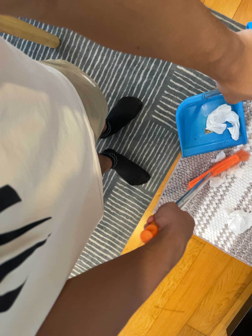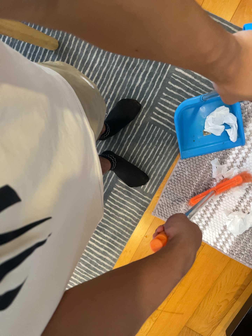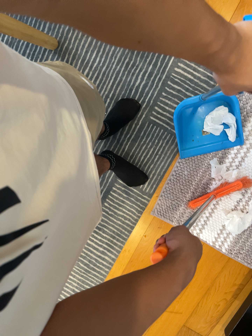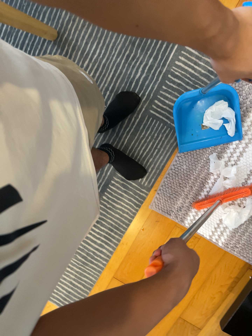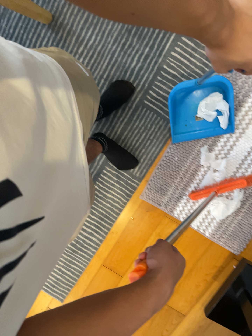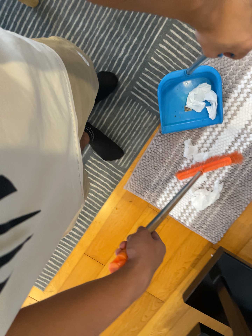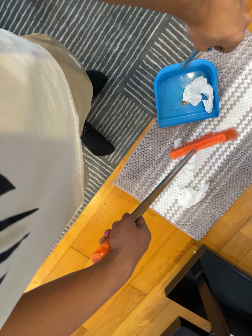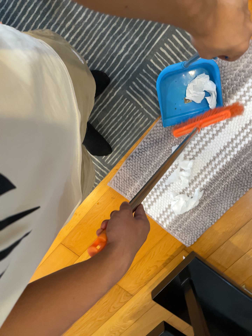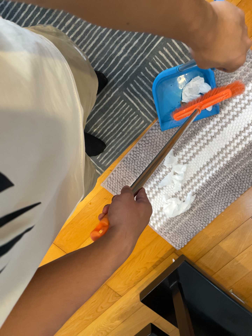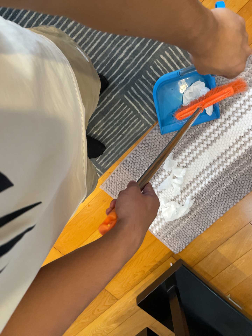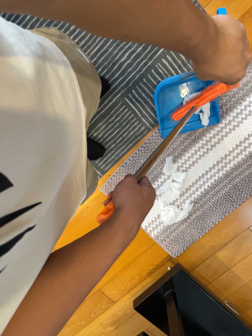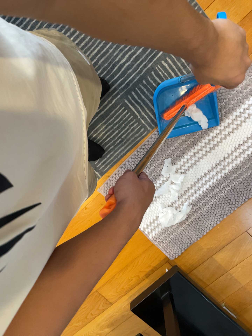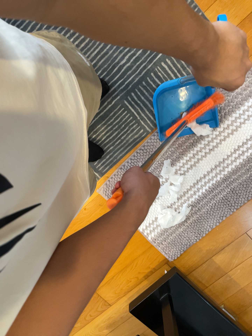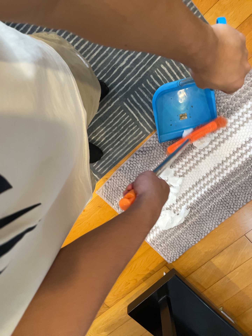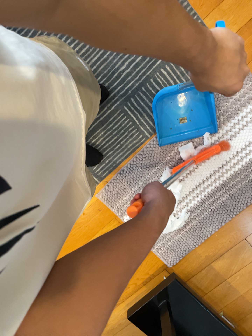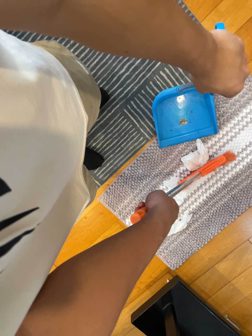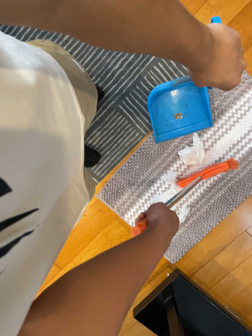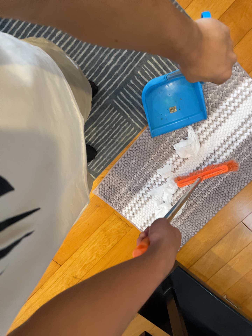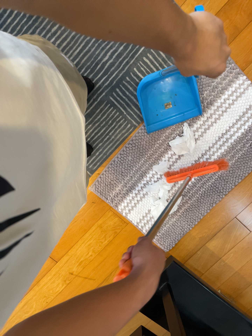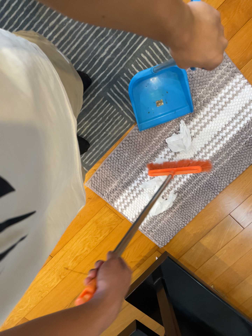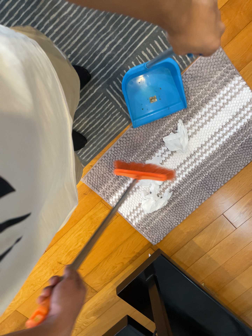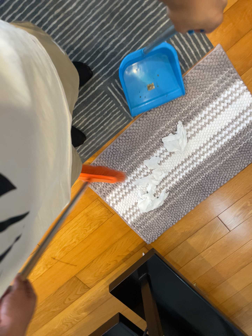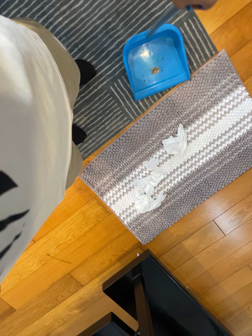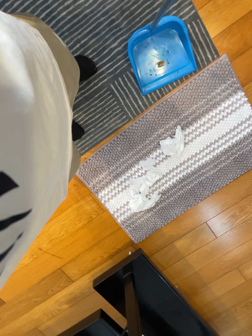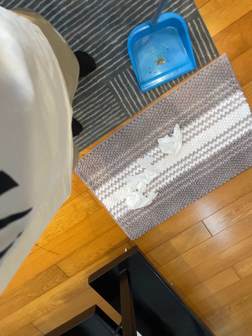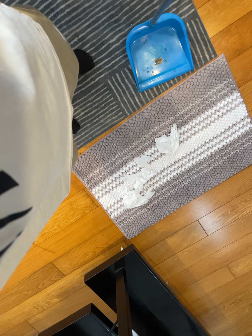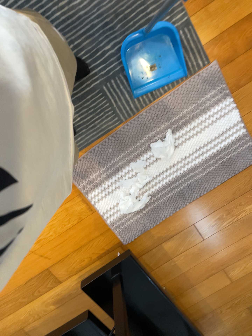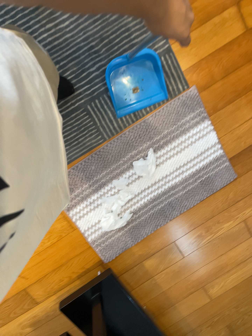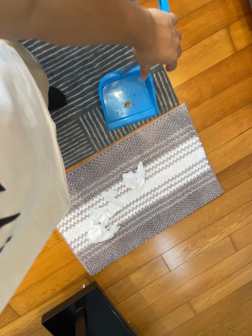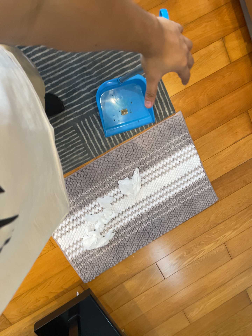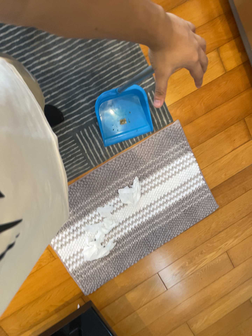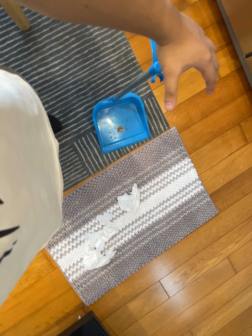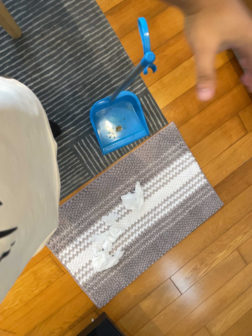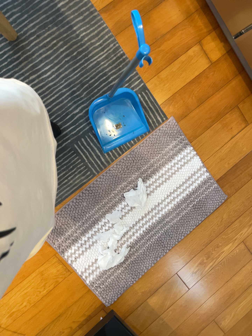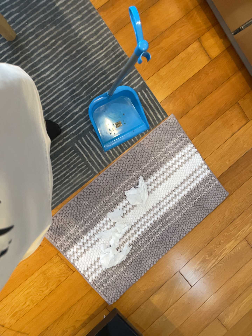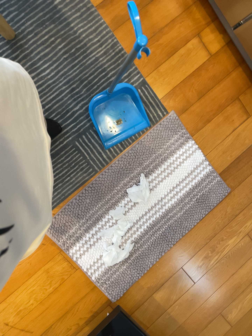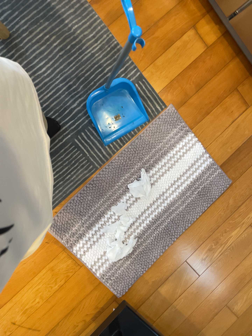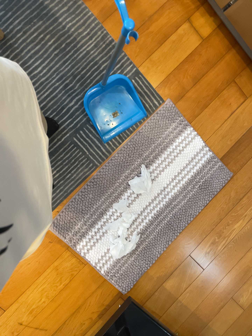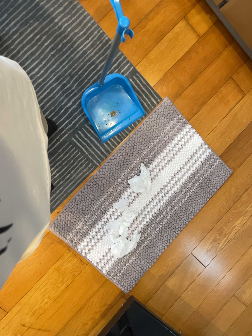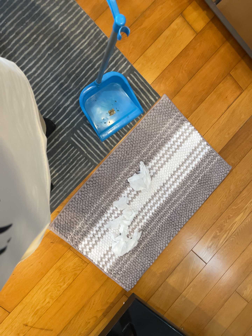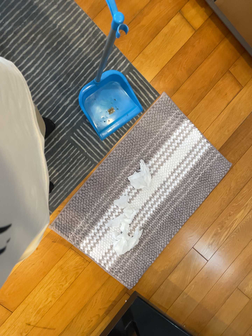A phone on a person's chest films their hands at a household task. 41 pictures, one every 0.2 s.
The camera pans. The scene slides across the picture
to the left.
0.0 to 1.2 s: The camera pans to its right by about 10 degrees. It travels to its left, about 7 cm.
1.2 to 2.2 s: The camera travels toward the top of its view, about 6 cm, so close, fixed things drift downward. It rolls about its line of sight by about 10 degrees, and the scene rotates clockwise.
2.2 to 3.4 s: The camera shifts only a little, or ends up much as it began.
3.4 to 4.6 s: The camera rolls about its line of sight by about 10 degrees, and the scene rotates clockwise.
4.6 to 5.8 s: The camera pans to its right by about 10 degrees.
5.8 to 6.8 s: The camera travels toward the bottom of its view, about 7 cm. It rolls about its line of sight by about 10 degrees, and the scene rotates counterclockwise.
6.8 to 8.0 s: The camera rolls about its line of sight by about 10 degrees, and the scene rotates counterclockwise.
The film runs backward here.
